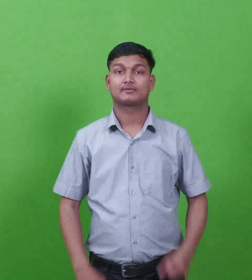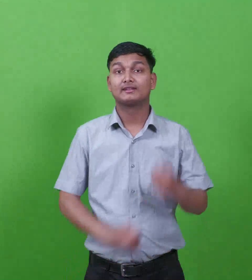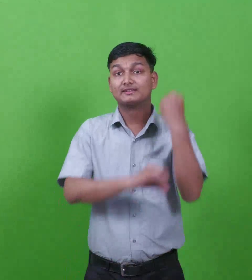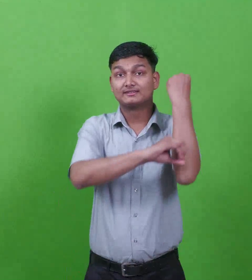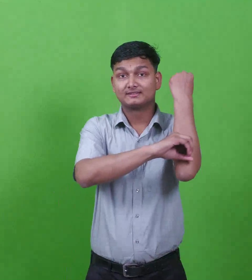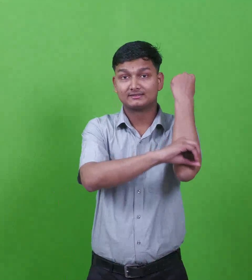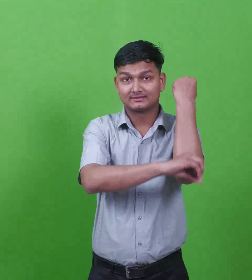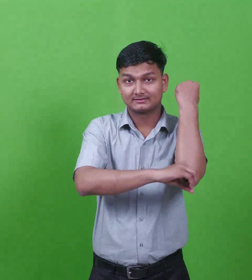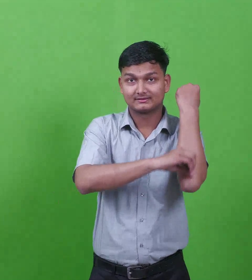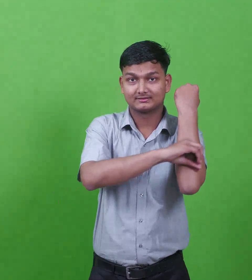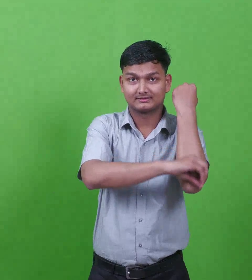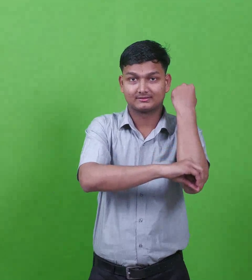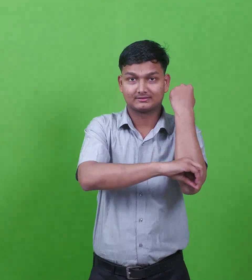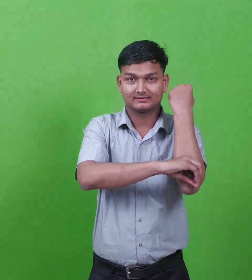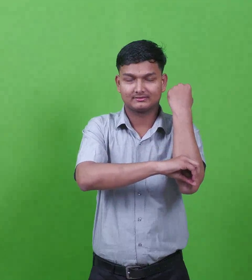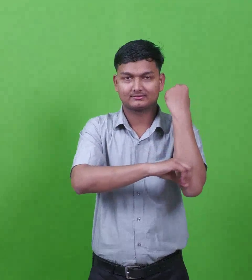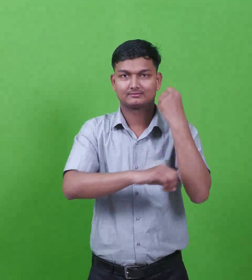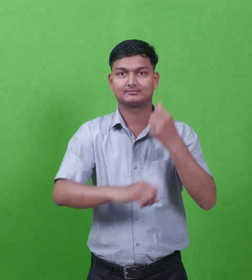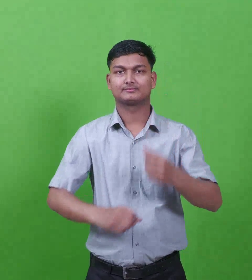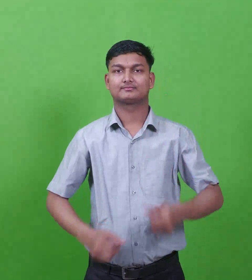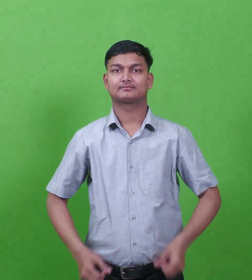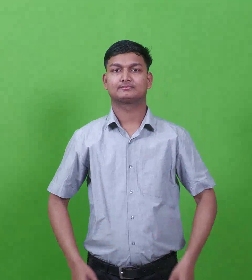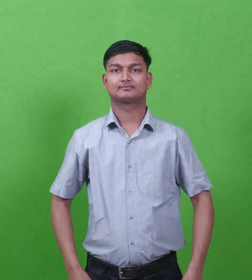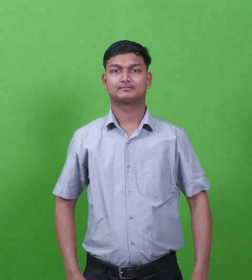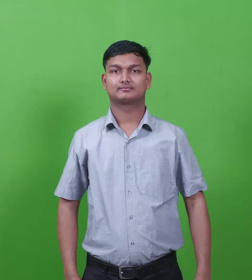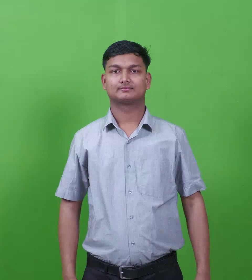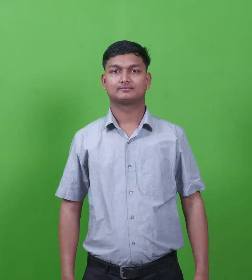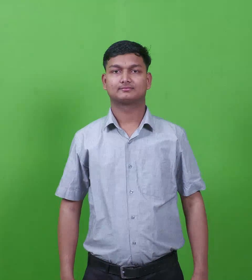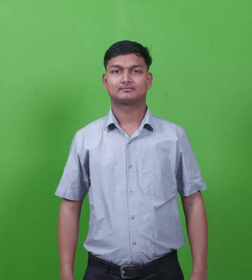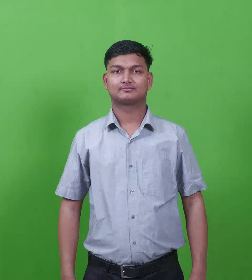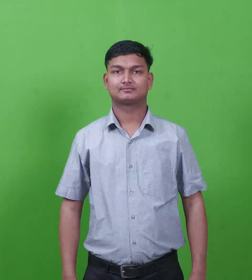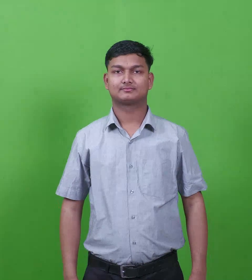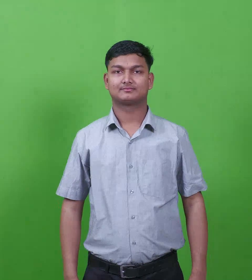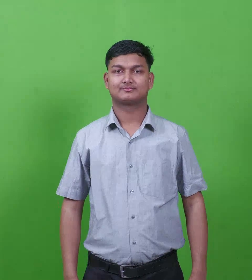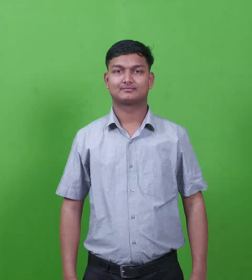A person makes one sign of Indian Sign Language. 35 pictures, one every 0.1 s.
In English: dionysius
